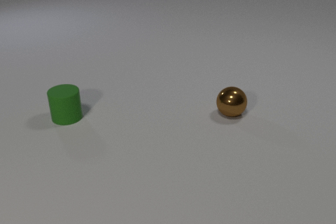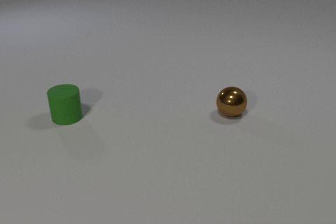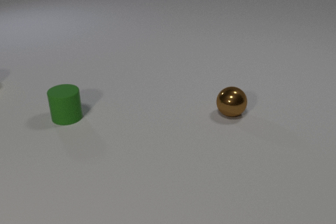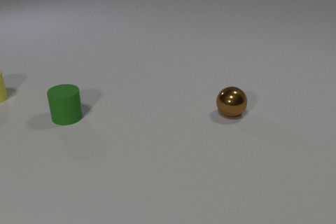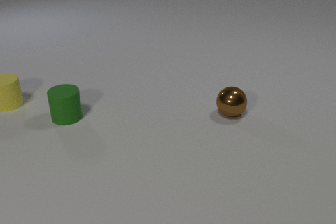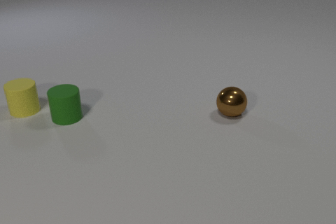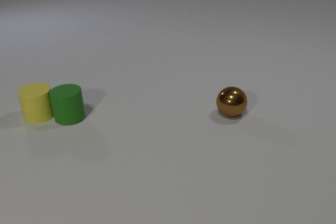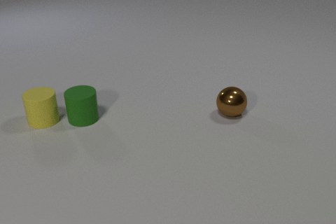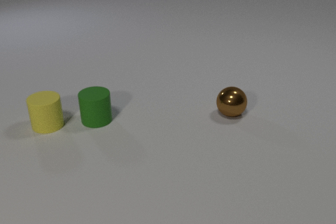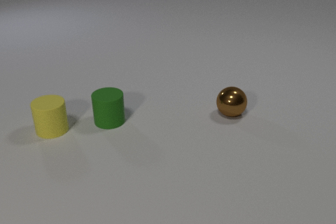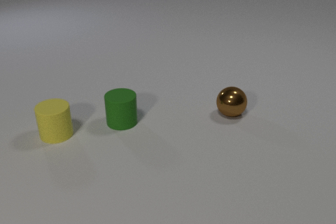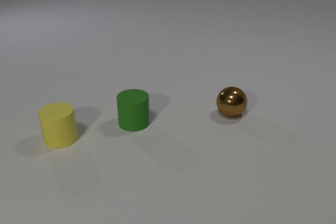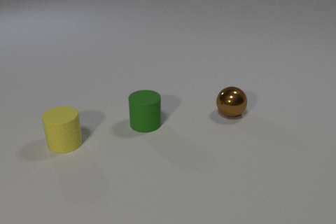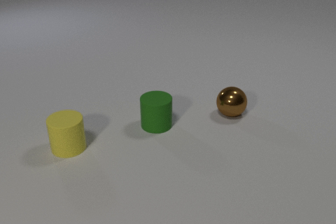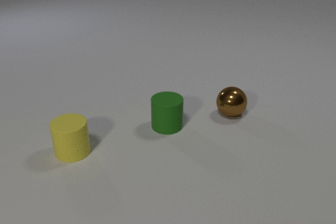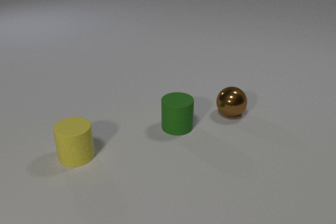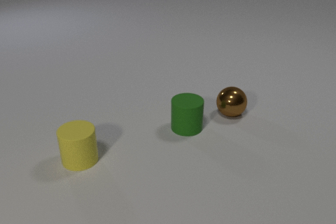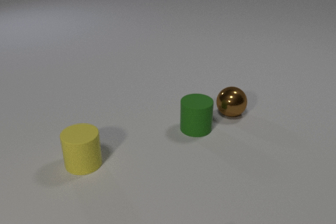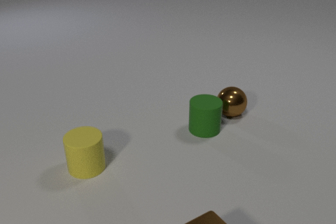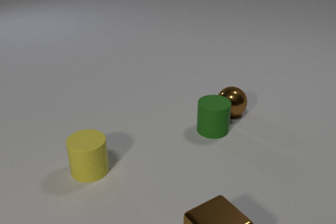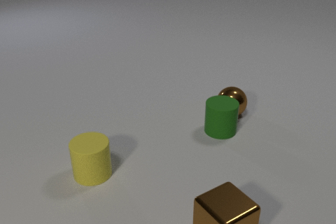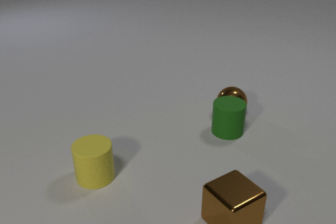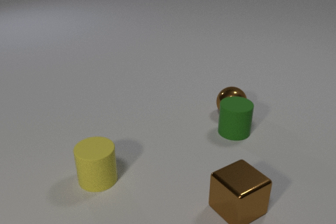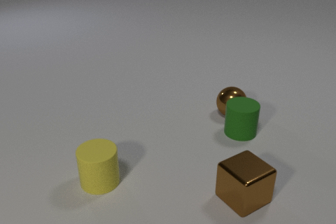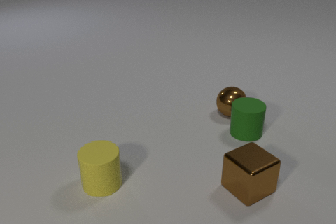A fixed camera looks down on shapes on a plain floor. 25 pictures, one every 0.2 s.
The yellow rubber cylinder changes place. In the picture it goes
toward the camera.
The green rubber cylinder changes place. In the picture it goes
to the right.
0.0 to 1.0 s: The yellow rubber cylinder comes in at the left edge, slides toward the camera and to the right.
1.0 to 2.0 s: The yellow rubber cylinder slides toward the camera and to the right. The green rubber cylinder slides to the right. The yellow rubber cylinder and the green rubber cylinder collide.
2.0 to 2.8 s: The yellow rubber cylinder slides toward the camera and to the right. The green rubber cylinder slides to the right.
2.8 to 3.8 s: The yellow rubber cylinder slides toward the camera and to the right. The green rubber cylinder slides to the right. The brown metal cube comes in at the bottom edge, slides away from the camera.
3.8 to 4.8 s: The yellow rubber cylinder slides toward the camera and to the right. The green rubber cylinder slides to the right. The brown metal cube slides away from the camera.
What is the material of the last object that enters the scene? metal.
Are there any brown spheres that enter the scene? no.
What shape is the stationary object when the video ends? sphere.
